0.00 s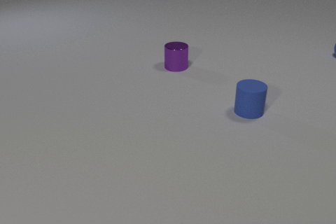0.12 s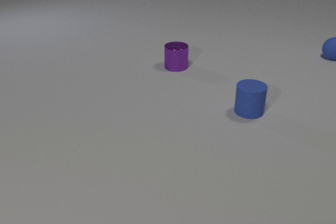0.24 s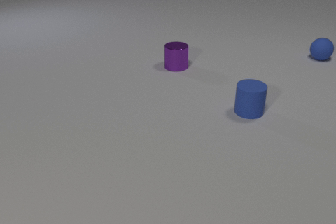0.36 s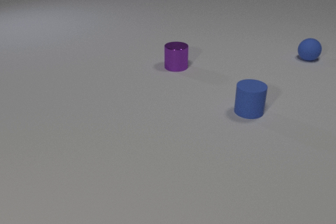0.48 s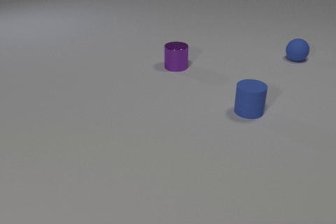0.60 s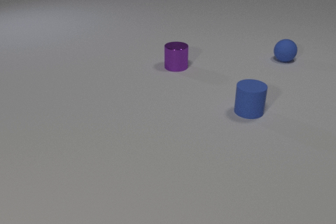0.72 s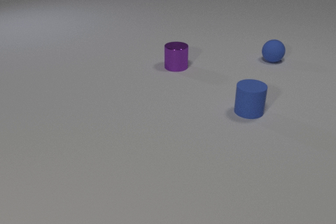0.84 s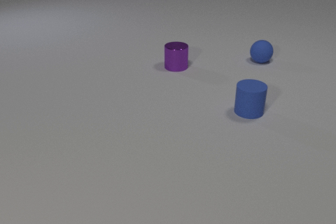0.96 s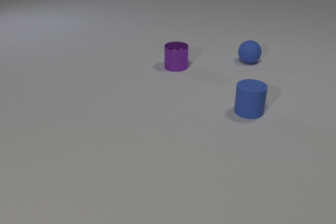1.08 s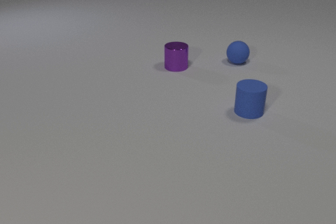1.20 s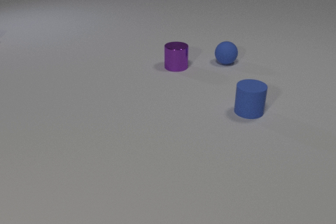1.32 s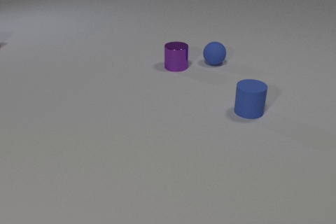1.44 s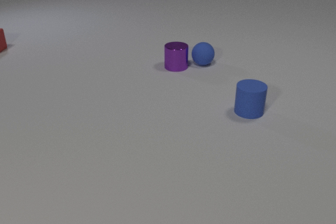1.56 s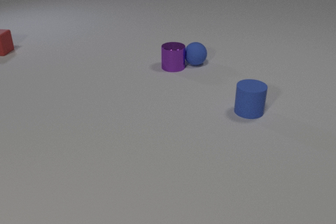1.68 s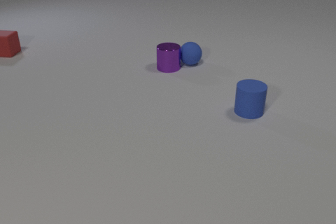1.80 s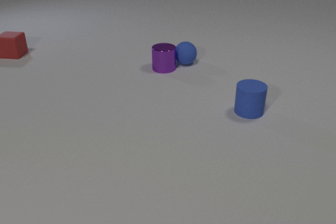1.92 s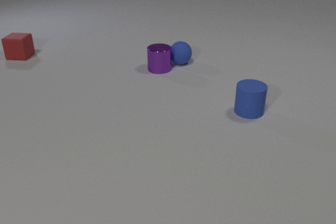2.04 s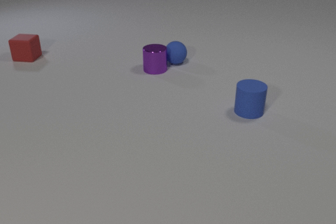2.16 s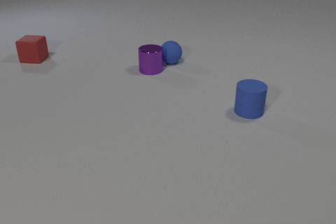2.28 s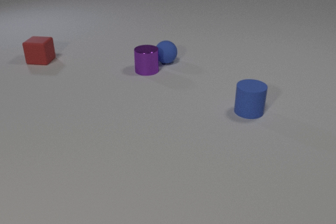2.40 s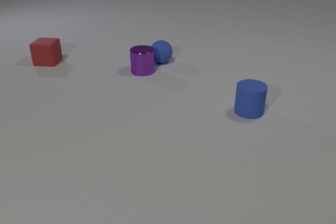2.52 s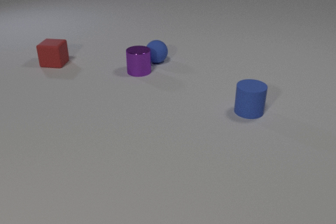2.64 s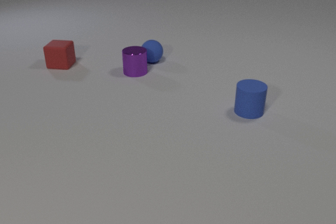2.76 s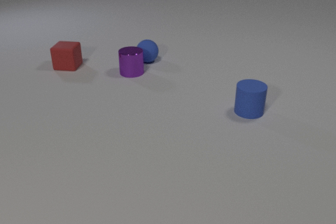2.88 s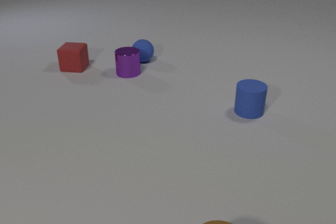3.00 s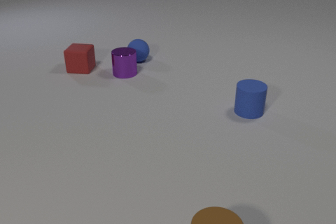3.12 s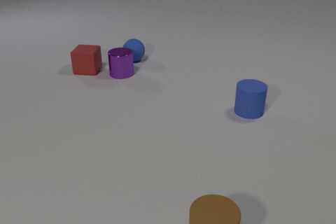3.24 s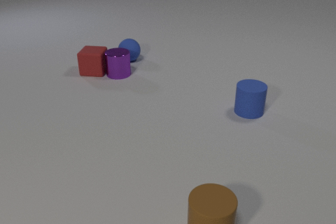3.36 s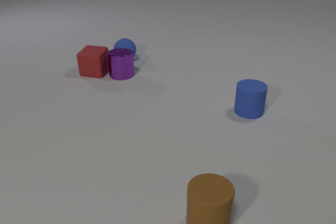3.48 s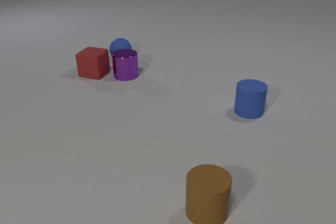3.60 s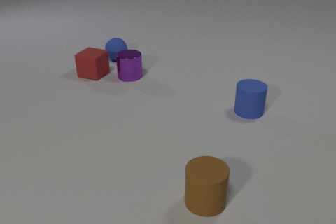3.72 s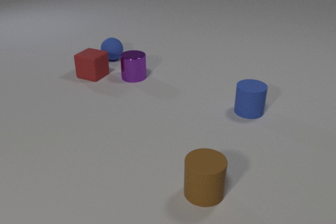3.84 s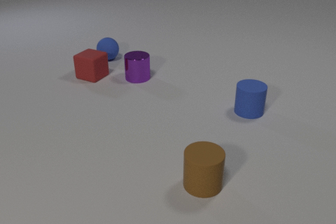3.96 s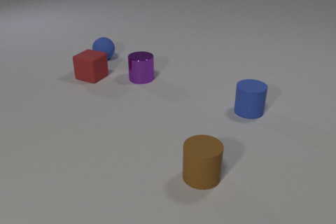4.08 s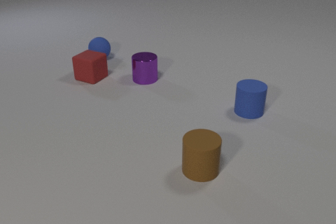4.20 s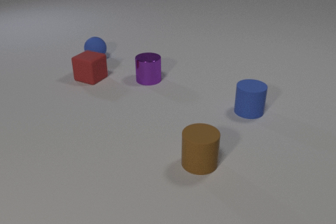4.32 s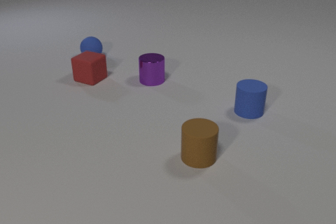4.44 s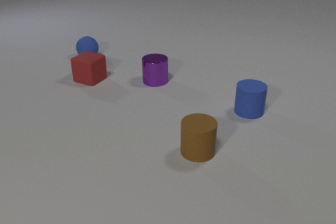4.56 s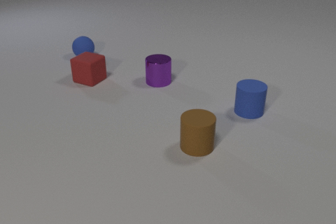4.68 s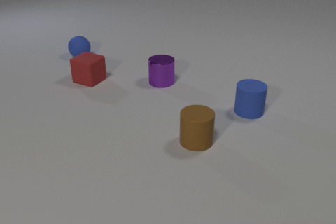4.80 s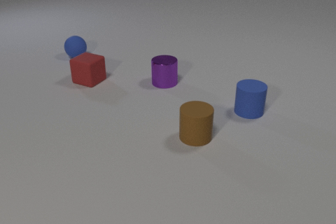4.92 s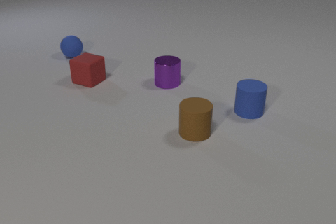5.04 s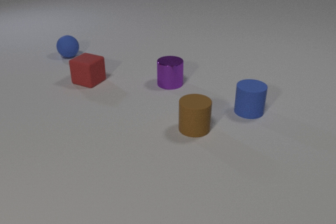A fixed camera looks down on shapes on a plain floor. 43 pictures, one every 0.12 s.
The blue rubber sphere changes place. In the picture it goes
to the left.
0.00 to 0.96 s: The blue rubber sphere rolls to the left and toward the camera.
0.96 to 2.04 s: The blue rubber sphere rolls to the left. The purple metal cylinder slides to the left. The red rubber cube comes in at the left edge, slides toward the camera and to the right. The blue rubber sphere and the purple metal cylinder collide.
2.04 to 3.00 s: The blue rubber sphere rolls to the left. The purple metal cylinder slides to the left. The red rubber cube slides to the right and toward the camera. The brown rubber cylinder comes in at the bottom edge, slides away from the camera.
3.00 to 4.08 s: The blue rubber sphere rolls to the left. The purple metal cylinder slides to the right and toward the camera. The red rubber cube slides toward the camera and to the right. The brown rubber cylinder slides away from the camera. The purple metal cylinder and the red rubber cube collide.
4.08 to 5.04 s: The blue rubber sphere rolls to the left. The purple metal cylinder slides to the right and toward the camera. The red rubber cube slides toward the camera. The brown rubber cylinder slides away from the camera.
What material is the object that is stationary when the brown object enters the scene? rubber.
How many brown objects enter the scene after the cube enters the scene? 1.
What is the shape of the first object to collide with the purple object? sphere.
